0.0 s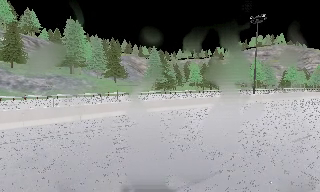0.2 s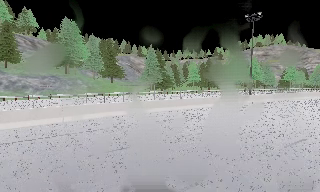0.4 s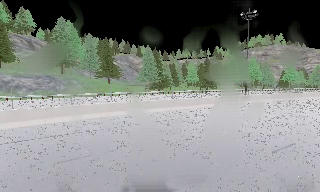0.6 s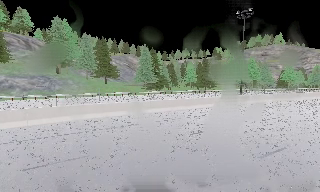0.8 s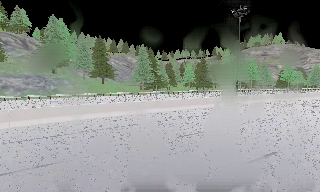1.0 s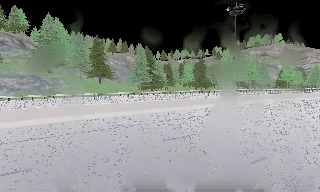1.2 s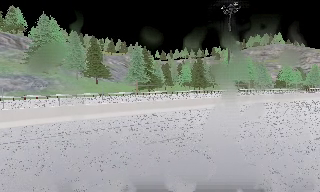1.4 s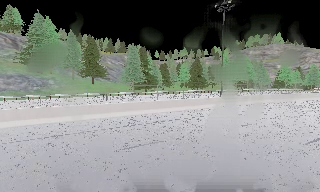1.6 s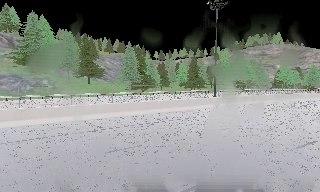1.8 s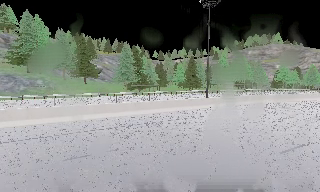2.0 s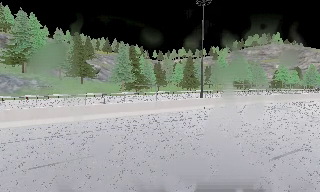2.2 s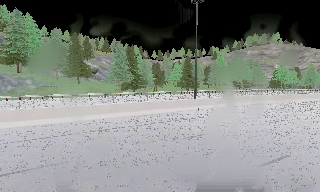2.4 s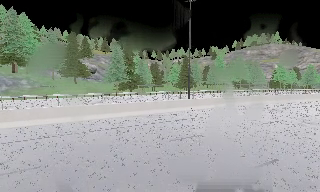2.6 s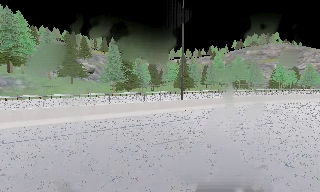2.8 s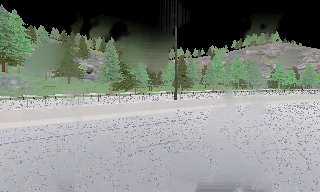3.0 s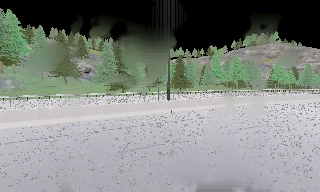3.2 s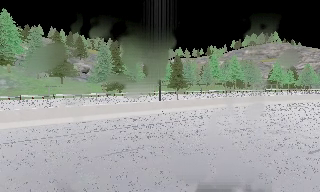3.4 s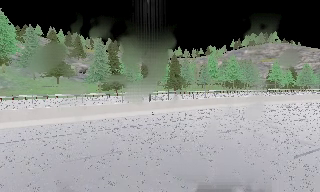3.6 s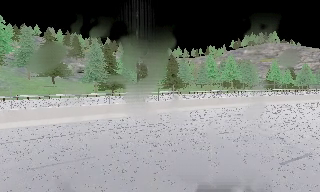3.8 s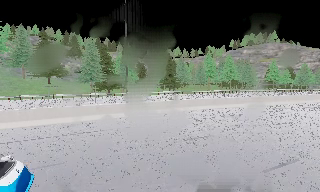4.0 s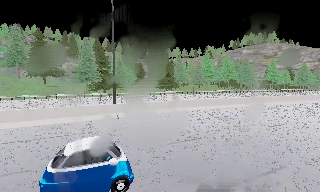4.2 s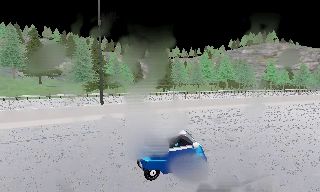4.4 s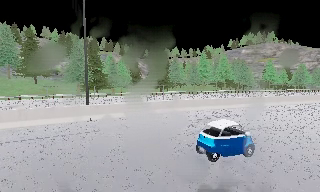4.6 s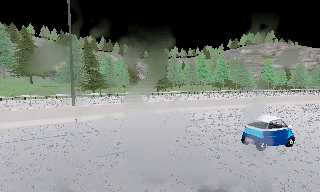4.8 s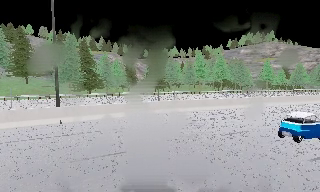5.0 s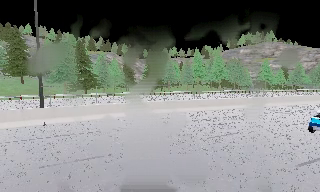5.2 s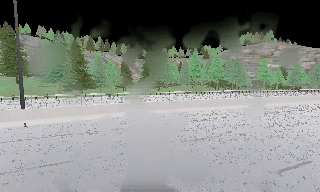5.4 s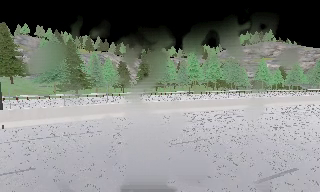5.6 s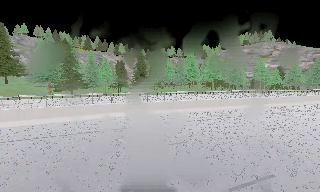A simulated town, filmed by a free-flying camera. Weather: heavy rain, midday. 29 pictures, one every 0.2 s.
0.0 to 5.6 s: The camera travels to its right and forward, about 30 m, so close, fixed things drift to the left.
The film runs forward here.
